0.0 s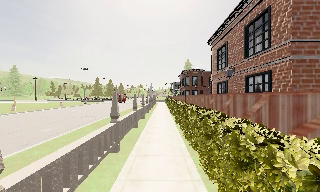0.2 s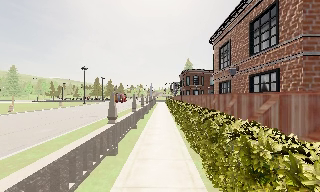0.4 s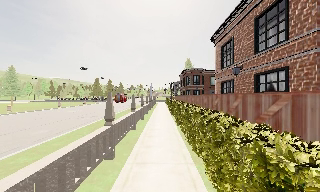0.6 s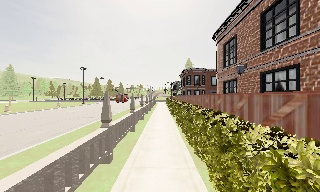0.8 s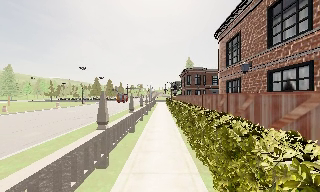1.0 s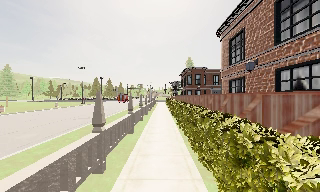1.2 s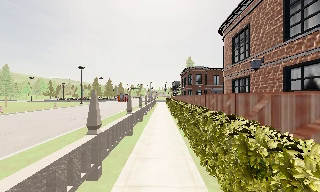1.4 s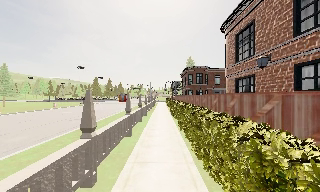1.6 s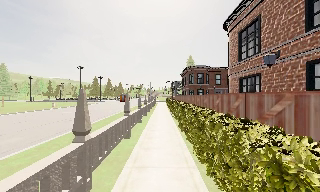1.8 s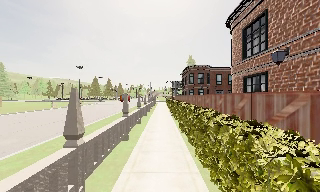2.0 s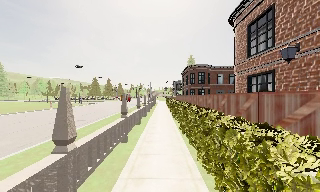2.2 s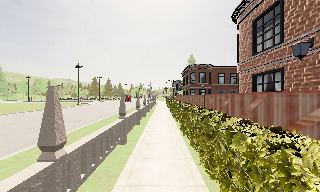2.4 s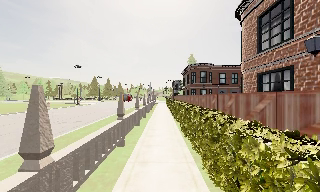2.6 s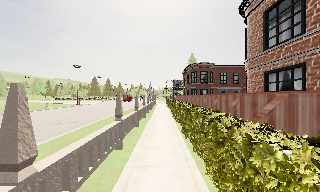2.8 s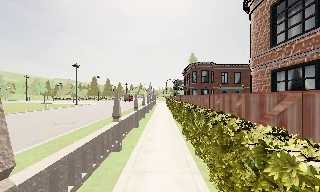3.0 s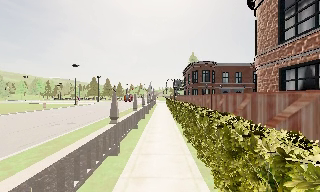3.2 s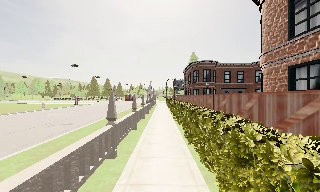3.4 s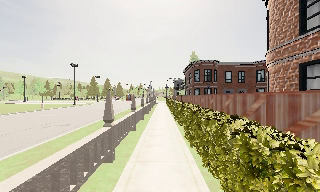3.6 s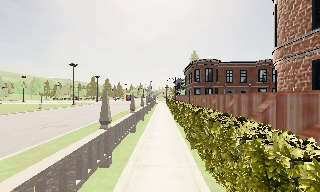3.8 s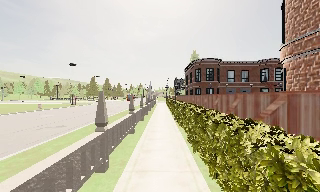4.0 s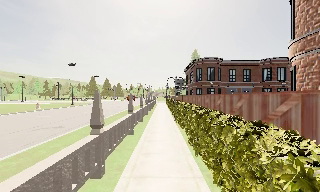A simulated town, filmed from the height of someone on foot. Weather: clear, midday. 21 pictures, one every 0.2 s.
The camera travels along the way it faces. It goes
forward.
0.0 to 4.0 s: The camera travels forward, about 8 m, so what stands in front looms larger.
The film runs forward here.
